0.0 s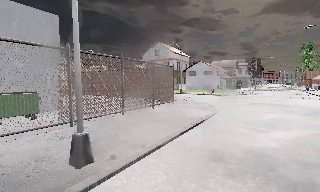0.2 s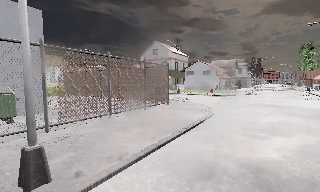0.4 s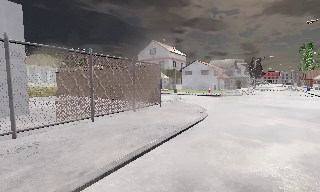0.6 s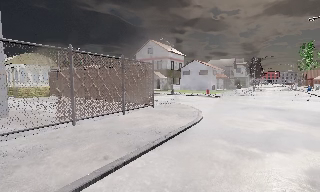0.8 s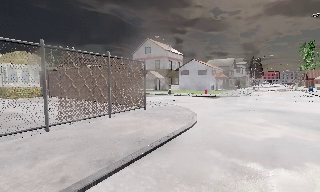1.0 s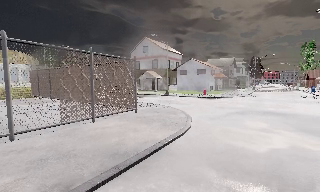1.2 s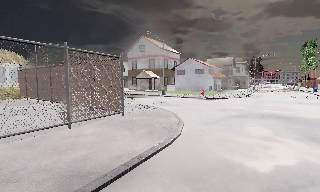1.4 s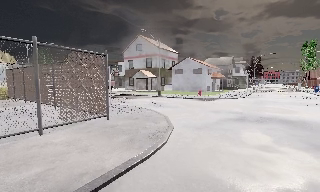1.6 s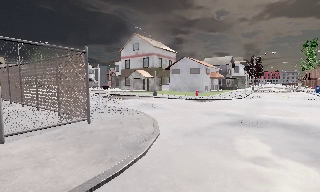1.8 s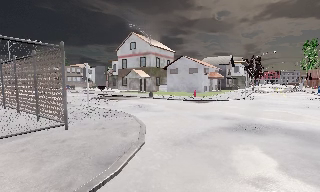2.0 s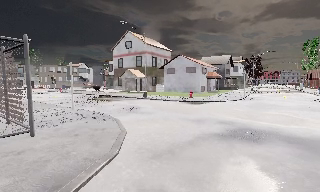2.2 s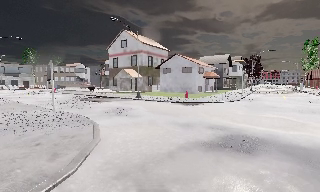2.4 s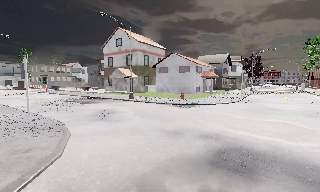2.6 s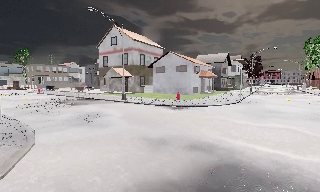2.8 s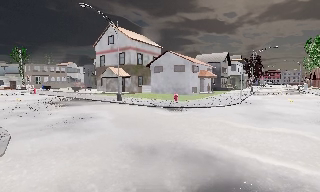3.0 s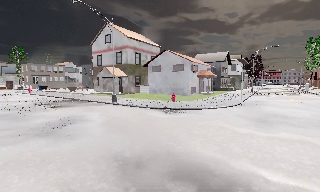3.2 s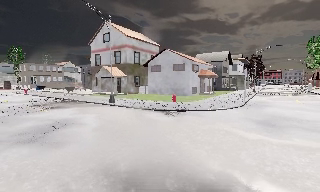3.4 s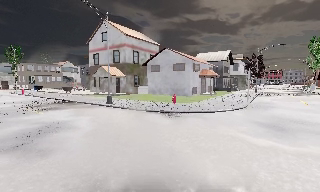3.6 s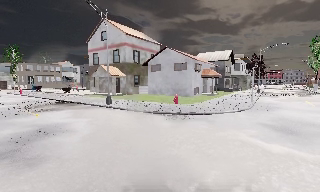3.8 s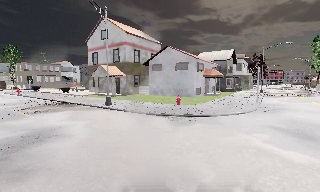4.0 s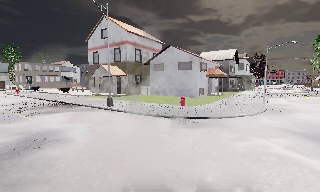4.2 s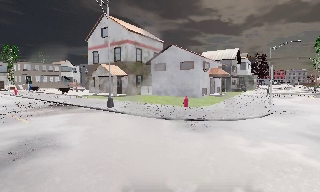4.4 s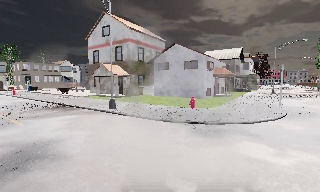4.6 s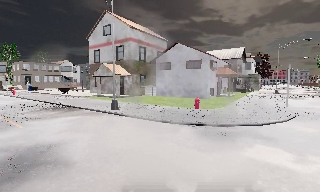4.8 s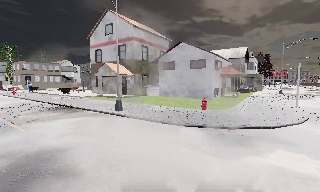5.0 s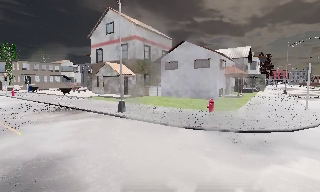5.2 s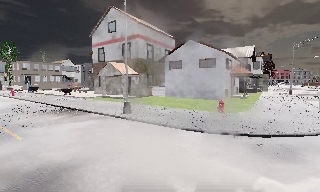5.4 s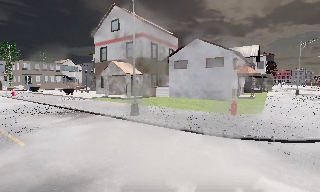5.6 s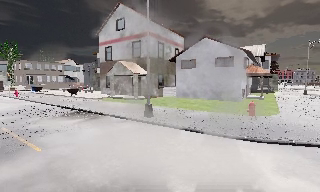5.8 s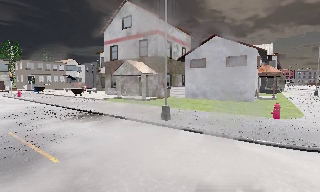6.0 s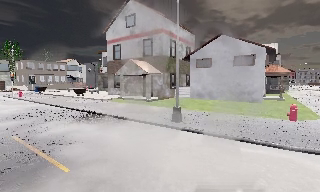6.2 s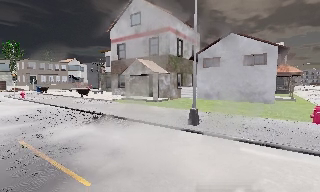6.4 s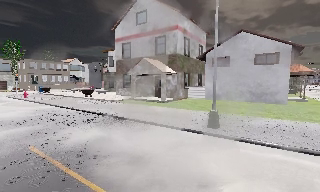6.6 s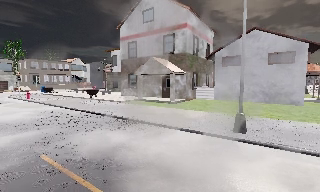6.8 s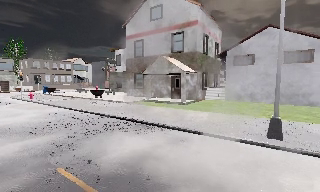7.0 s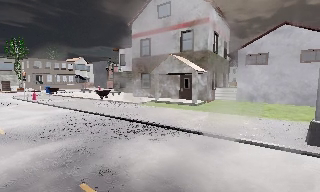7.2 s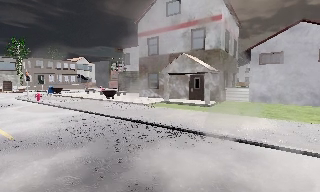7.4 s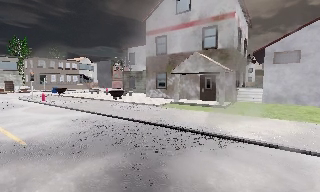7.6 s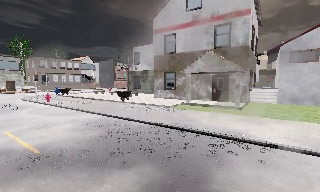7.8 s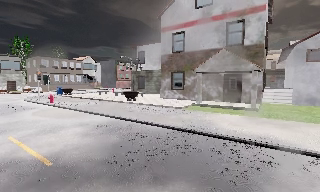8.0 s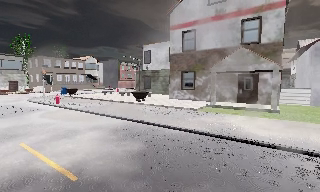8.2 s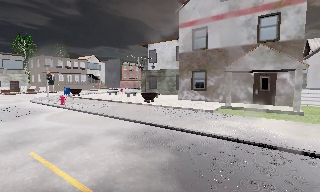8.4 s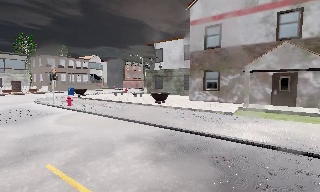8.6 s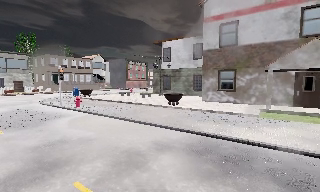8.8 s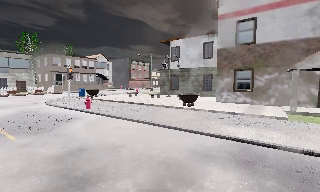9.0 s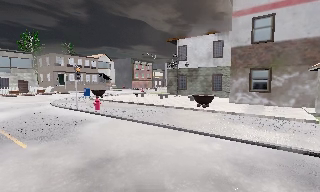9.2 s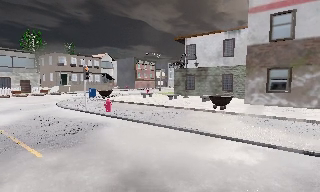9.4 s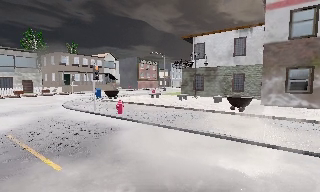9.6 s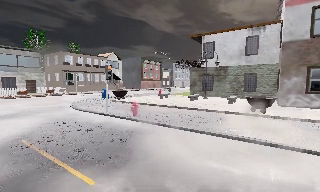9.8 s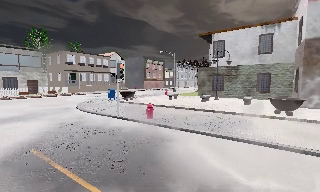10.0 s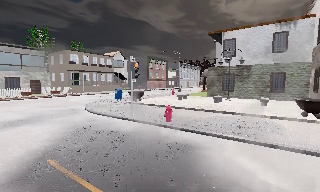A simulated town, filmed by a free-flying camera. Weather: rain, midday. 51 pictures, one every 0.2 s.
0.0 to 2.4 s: The camera travels forward and to its right, about 12 m, so what stands in front looms larger.
2.4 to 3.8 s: The camera travels forward, about 4.5 m, so what stands in front looms larger. It loses speed.
3.8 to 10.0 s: The camera travels to its left and forward, about 30 m, so close, fixed things drift to the right. It gains speed.
The film runs backward here.
